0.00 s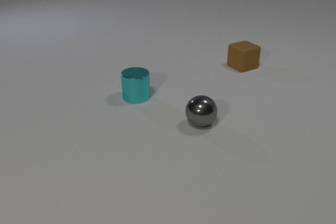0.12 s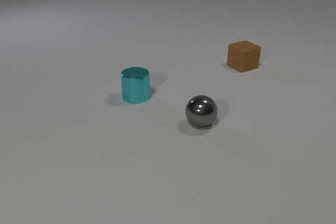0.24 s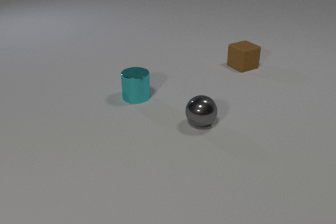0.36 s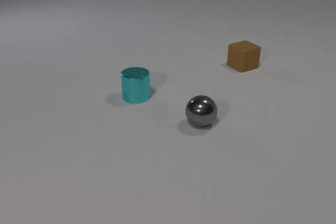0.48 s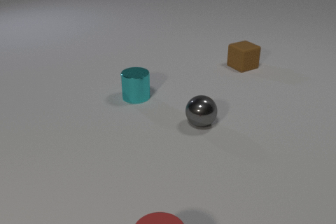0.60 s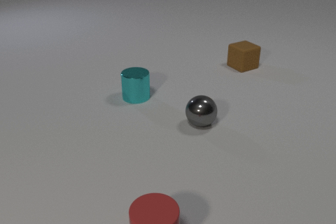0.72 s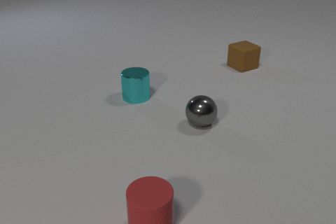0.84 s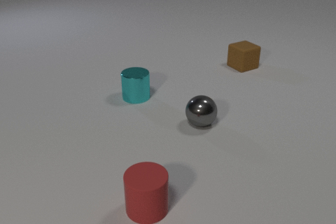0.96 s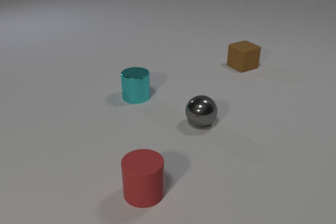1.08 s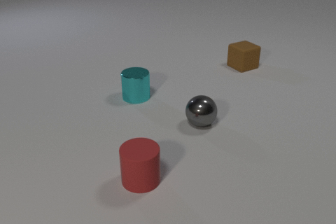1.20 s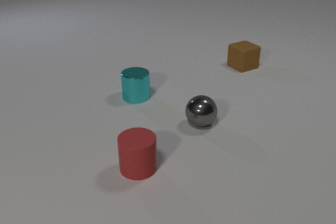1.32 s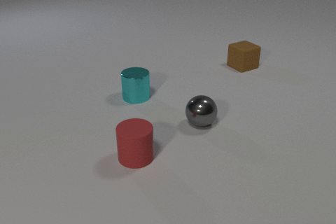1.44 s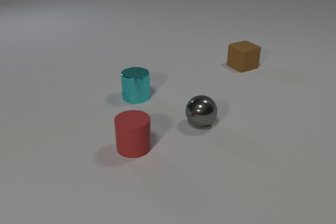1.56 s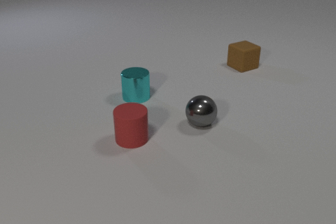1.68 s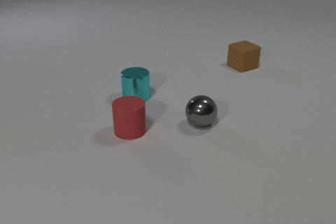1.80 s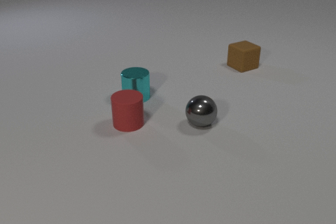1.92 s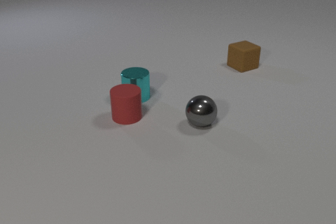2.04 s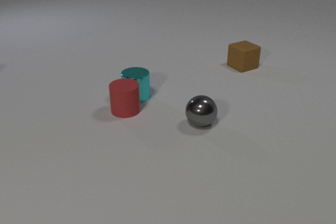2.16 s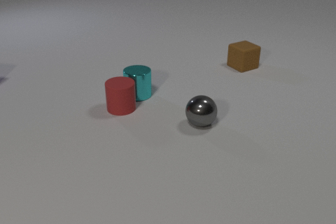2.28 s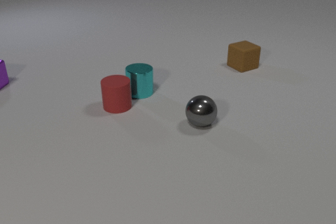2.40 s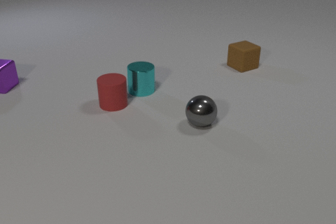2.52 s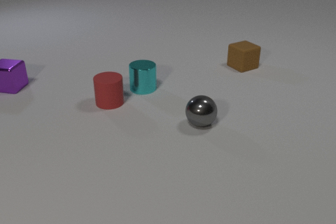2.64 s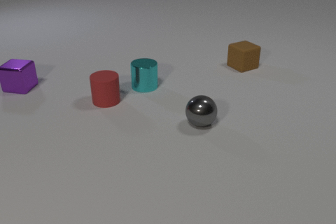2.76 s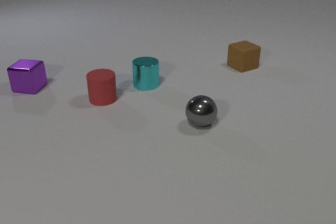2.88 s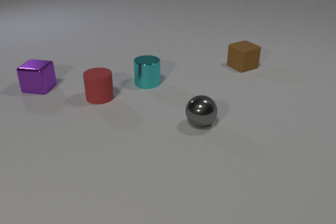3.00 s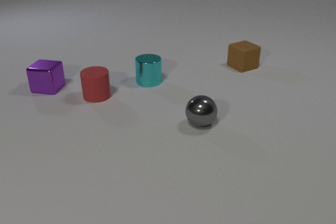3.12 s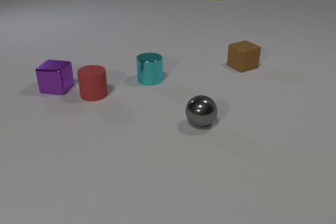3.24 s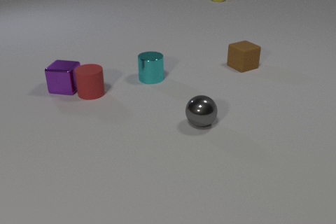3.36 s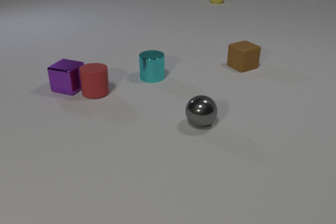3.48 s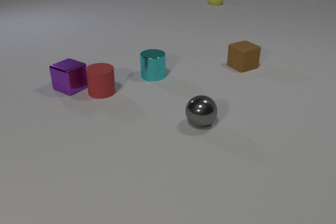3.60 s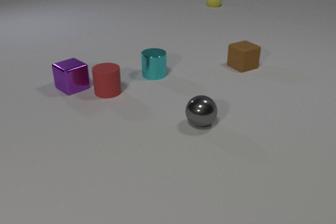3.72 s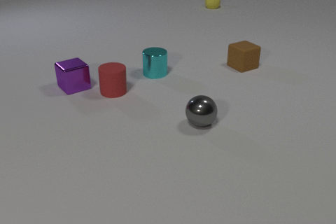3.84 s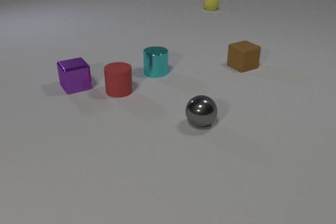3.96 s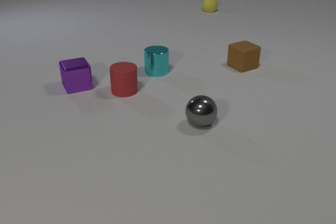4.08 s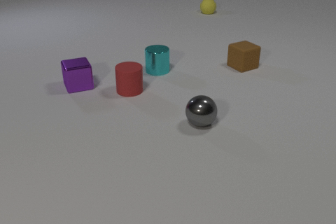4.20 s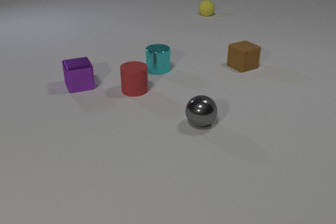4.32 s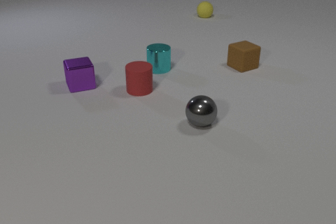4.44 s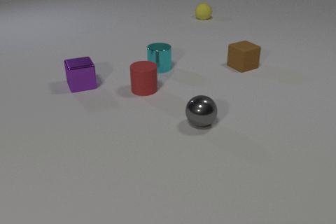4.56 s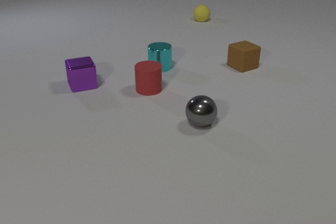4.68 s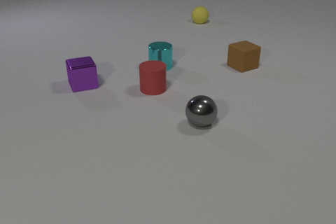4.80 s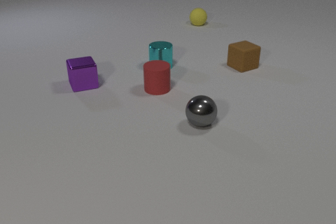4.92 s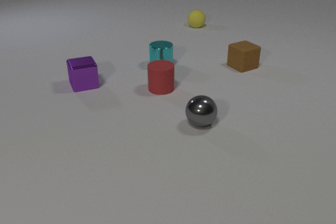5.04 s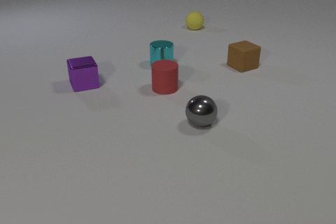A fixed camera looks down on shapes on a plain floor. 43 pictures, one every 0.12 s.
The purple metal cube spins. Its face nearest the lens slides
to the left.
The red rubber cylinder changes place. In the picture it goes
away from the camera.
0.00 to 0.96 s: The red rubber cylinder comes in at the bottom edge, slides away from the camera.
0.96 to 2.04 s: The red rubber cylinder slides away from the camera. The red rubber cylinder and the cyan metal cylinder collide.
2.04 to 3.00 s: The red rubber cylinder slides away from the camera and to the left. The cyan metal cylinder slides away from the camera. The yellow rubber sphere comes in at the top edge. The purple metal cube comes in at the left edge, slides to the right and toward the camera.
3.00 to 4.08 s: The red rubber cylinder slides to the right. The cyan metal cylinder slides away from the camera. The yellow rubber sphere rolls toward the camera. The purple metal cube slides to the right, spins clockwise seen from above by about 60 degrees, its near face sliding to the left. The red rubber cylinder and the purple metal cube collide.
4.08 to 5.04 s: The red rubber cylinder slides to the right. The cyan metal cylinder slides away from the camera. The yellow rubber sphere rolls toward the camera. The purple metal cube slides to the right.
How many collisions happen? 2.
How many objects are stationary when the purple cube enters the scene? 2.
What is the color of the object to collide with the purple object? red.
